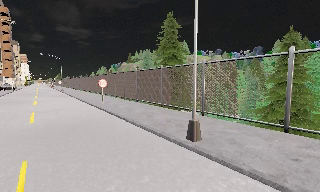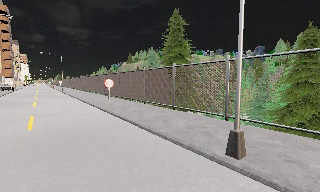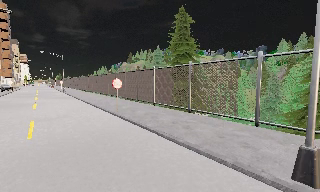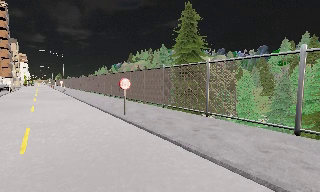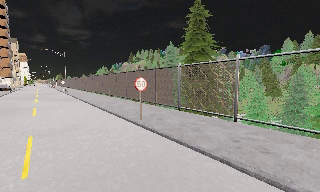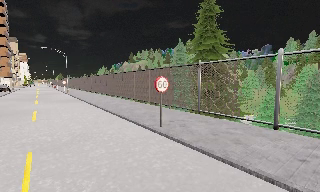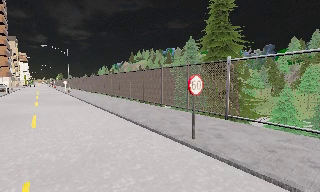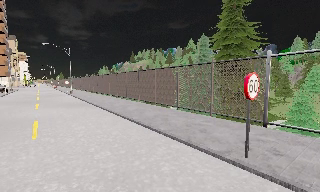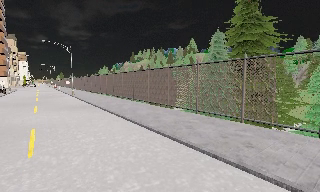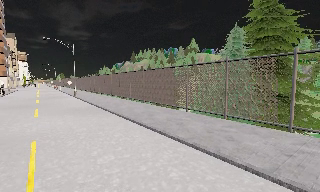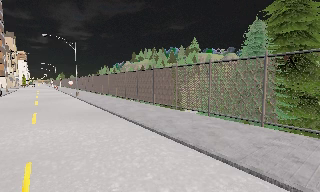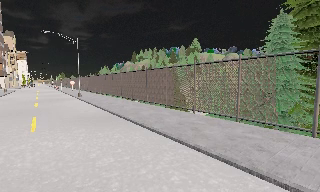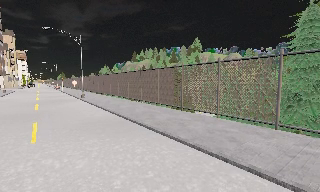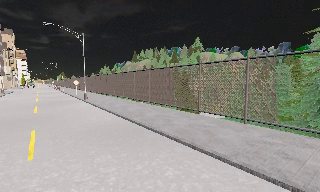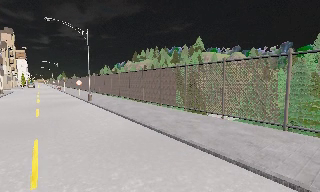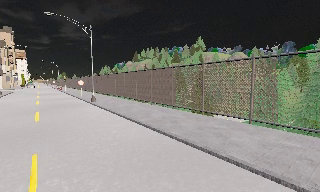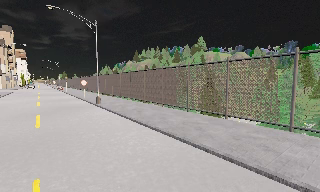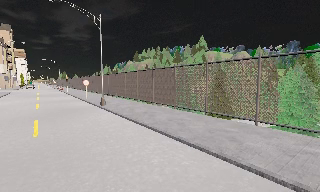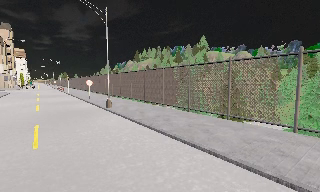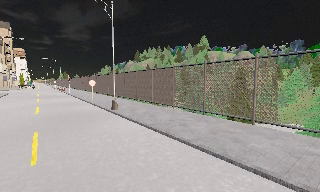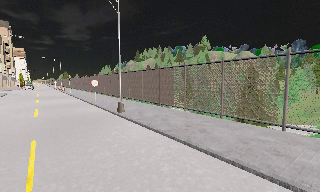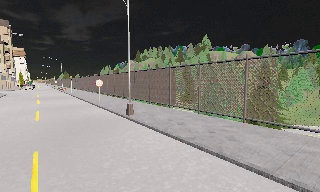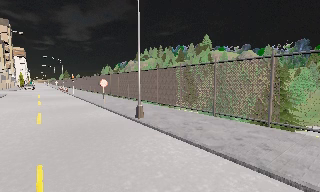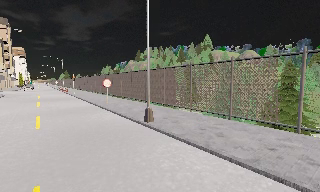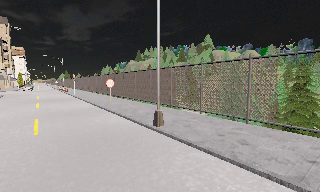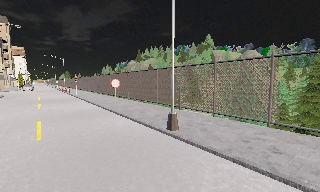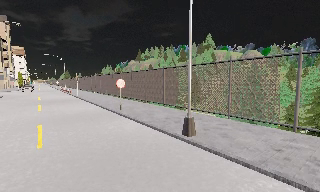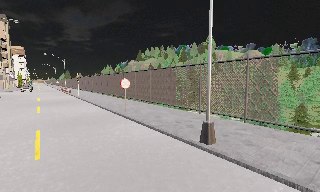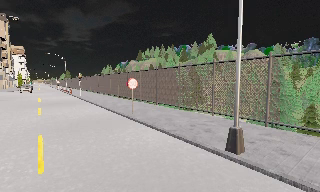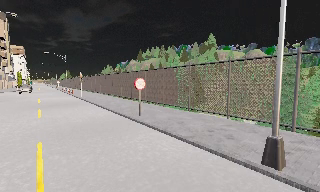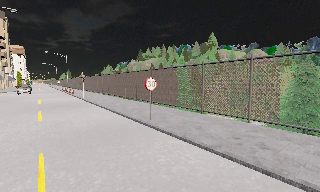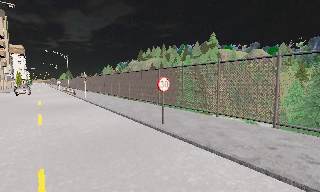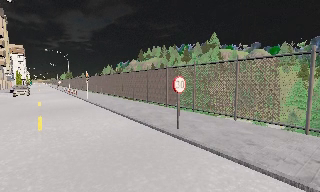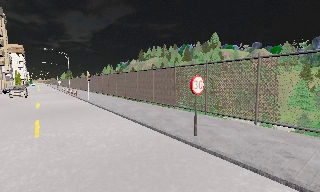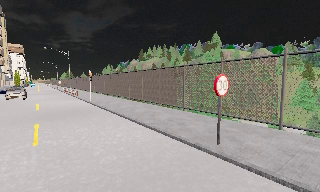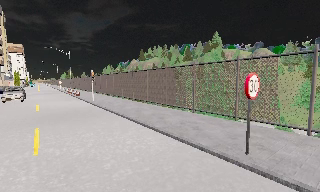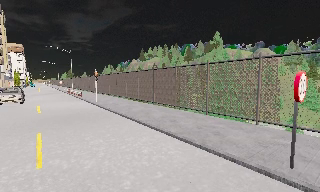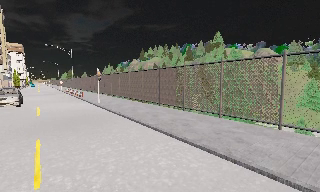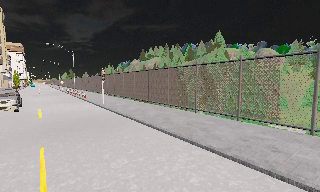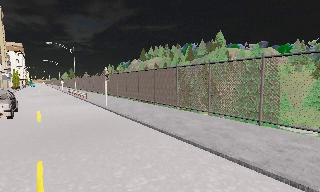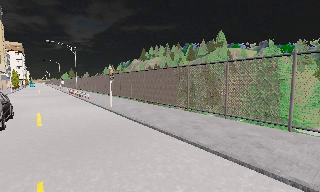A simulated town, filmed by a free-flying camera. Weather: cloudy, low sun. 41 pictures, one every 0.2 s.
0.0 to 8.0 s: The camera travels forward and to its left, about 50 m, so what stands in front looms larger. It loses speed.
The film runs forward here.
